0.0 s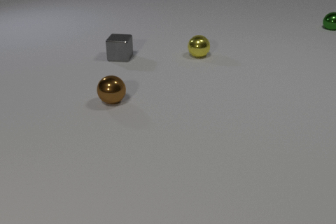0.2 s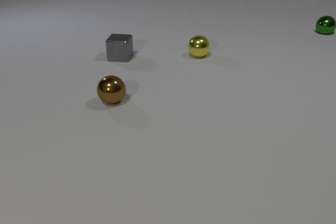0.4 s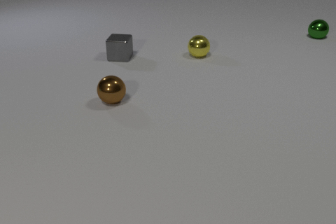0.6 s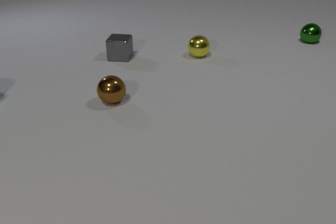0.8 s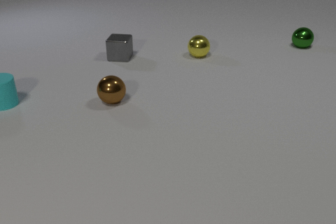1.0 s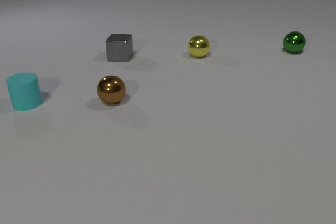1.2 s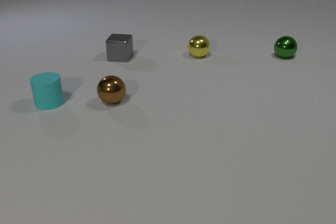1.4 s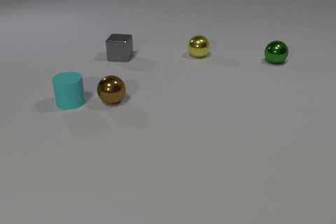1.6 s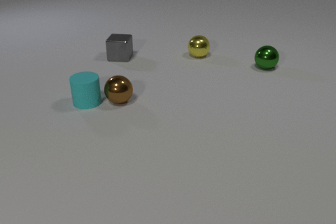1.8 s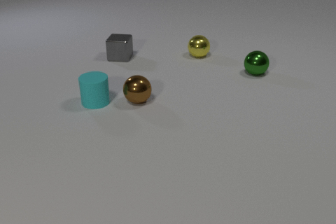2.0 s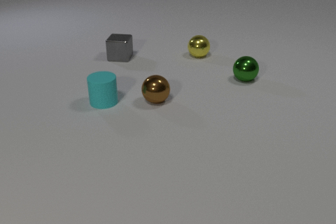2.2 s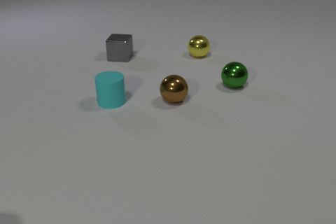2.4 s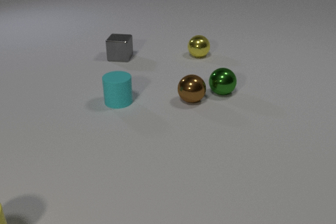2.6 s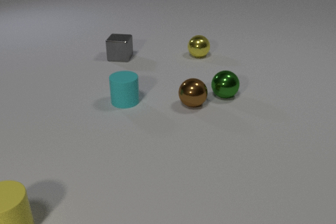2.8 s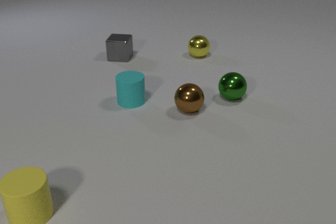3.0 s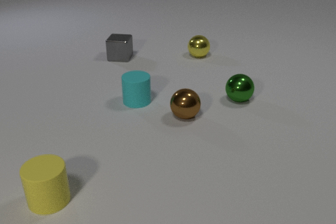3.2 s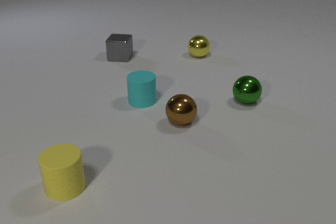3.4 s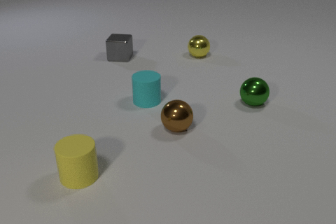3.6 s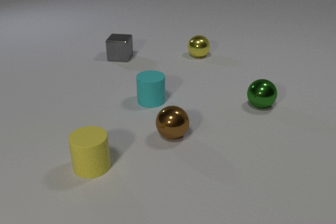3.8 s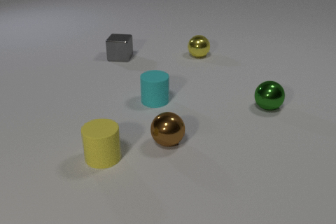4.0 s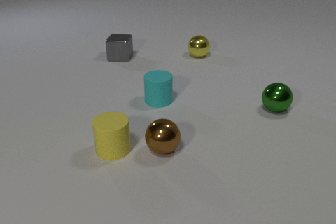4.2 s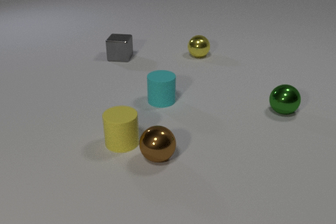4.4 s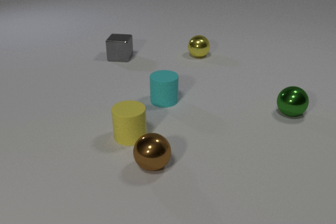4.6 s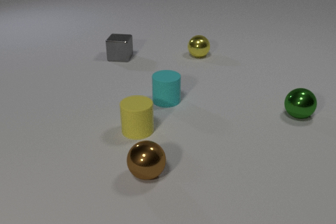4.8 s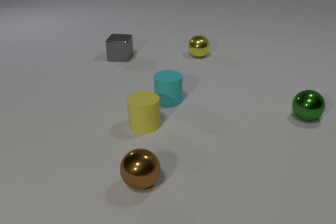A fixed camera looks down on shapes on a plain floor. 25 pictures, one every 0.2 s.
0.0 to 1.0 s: The cyan rubber cylinder comes in at the left edge, slides to the right. The green metal sphere rolls toward the camera and to the left.
1.0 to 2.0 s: The cyan rubber cylinder slides to the right. The brown metal sphere rolls to the right. The green metal sphere rolls toward the camera and to the left. The cyan rubber cylinder and the brown metal sphere collide.
2.0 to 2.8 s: The cyan rubber cylinder slides to the right. The brown metal sphere rolls to the right and toward the camera. The yellow rubber cylinder comes in at the left edge, slides to the right and away from the camera. The green metal sphere rolls toward the camera. The brown metal sphere and the green metal sphere collide.
2.8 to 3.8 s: The cyan rubber cylinder slides to the right. The brown metal sphere rolls toward the camera. The yellow rubber cylinder slides to the right and away from the camera. The green metal sphere rolls to the right.
3.8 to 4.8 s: The cyan rubber cylinder slides to the right. The brown metal sphere rolls toward the camera and to the left. The yellow rubber cylinder slides away from the camera and to the right. The green metal sphere rolls to the right.
What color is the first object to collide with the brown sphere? cyan.
Are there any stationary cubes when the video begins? yes.
What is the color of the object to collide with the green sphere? brown.
